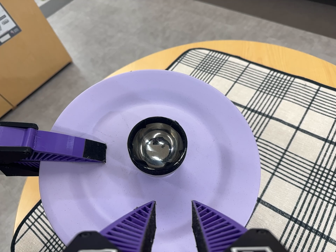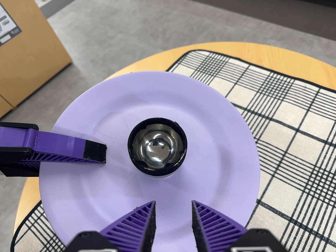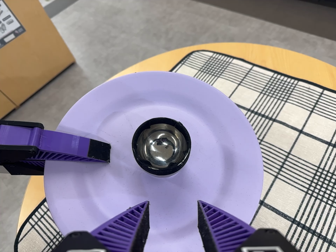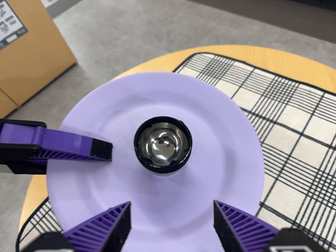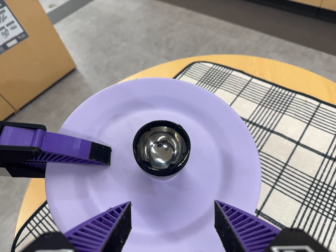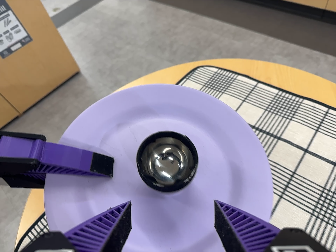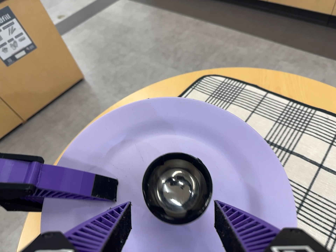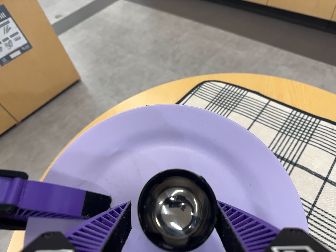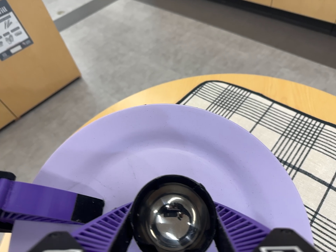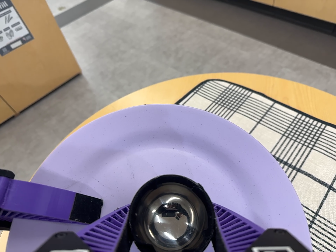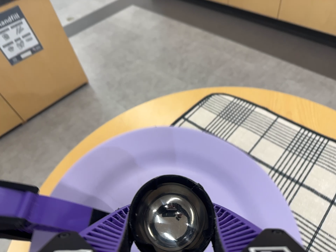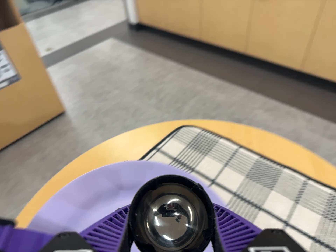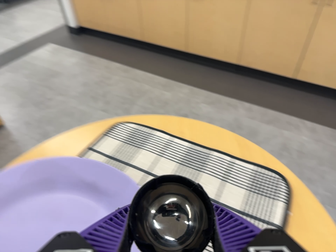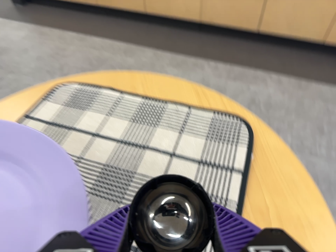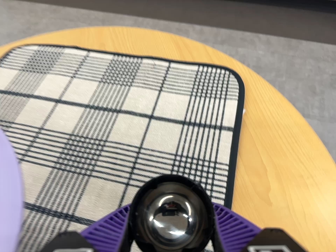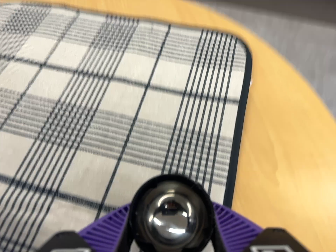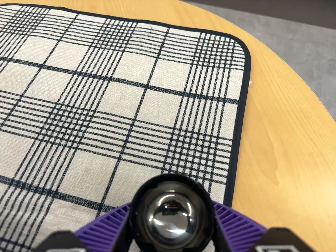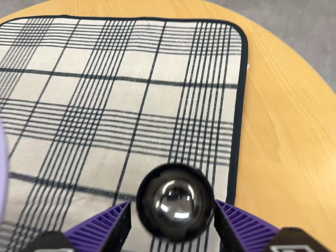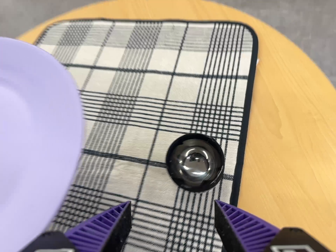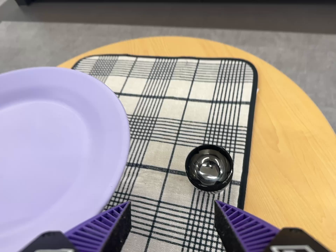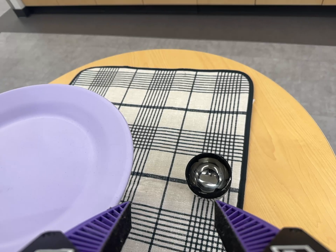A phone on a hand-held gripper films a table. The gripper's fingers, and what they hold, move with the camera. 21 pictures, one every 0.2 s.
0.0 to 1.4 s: The camera travels forward, about 6 cm, so what stands in front looms larger.
1.4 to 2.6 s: The camera swings to its right by about 20 degrees, and the scene slides to the left. It travels to its right, about 12 cm, so close, fixed things drift to the left. It rolls about its line of sight by about 10 degrees, and the scene rotates counterclockwise.
2.6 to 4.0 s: The camera travels toward the bottom of its view and backward, about 12 cm, so close, fixed things drift upward.
The film runs forward here.
